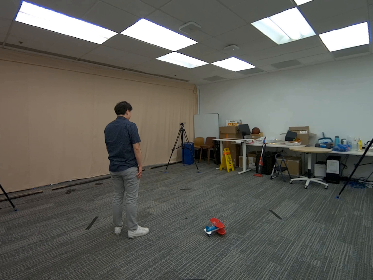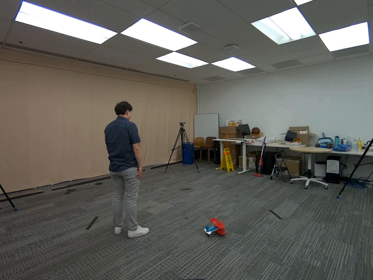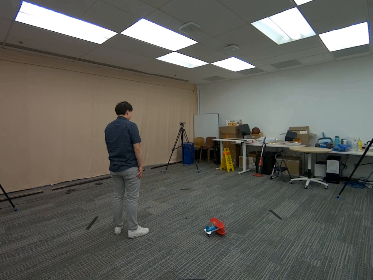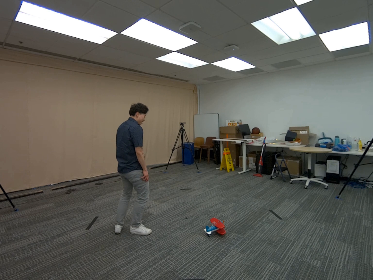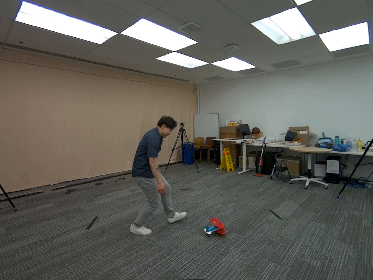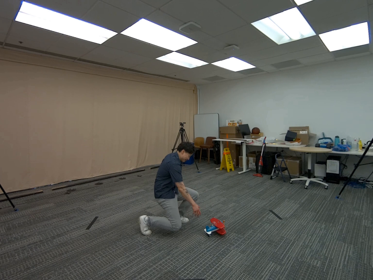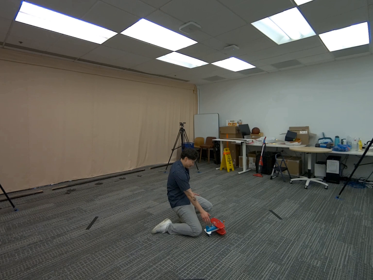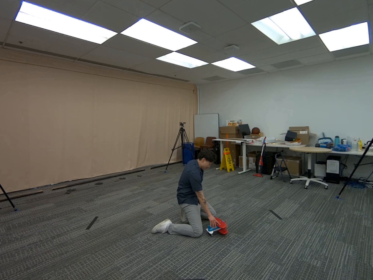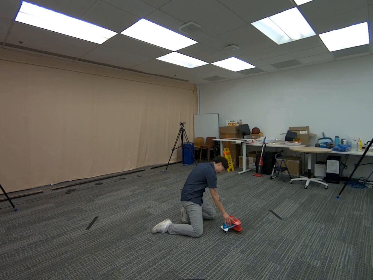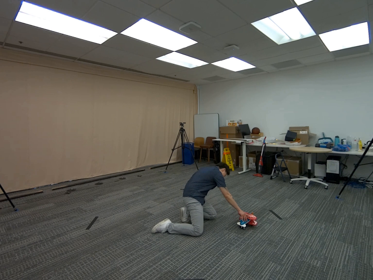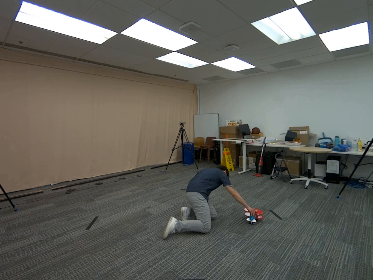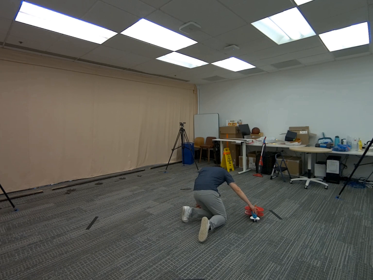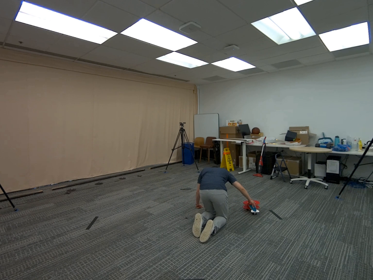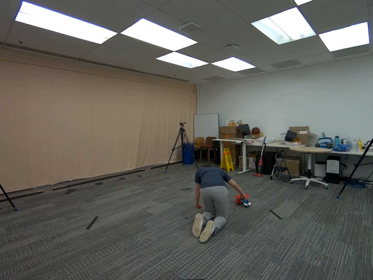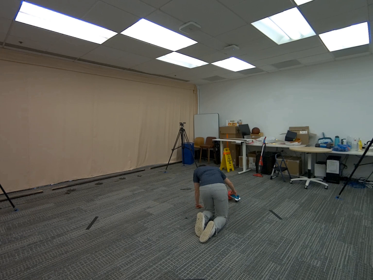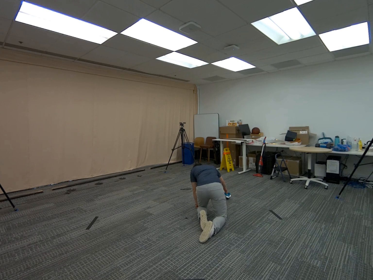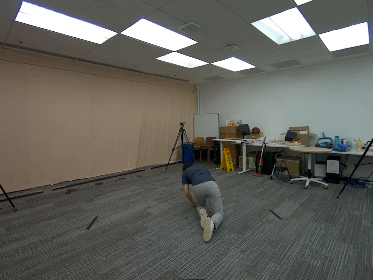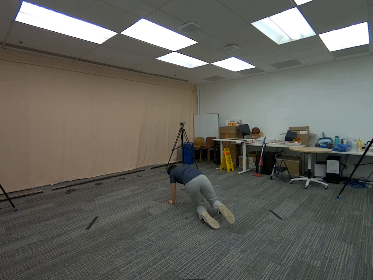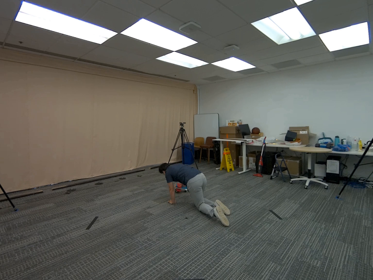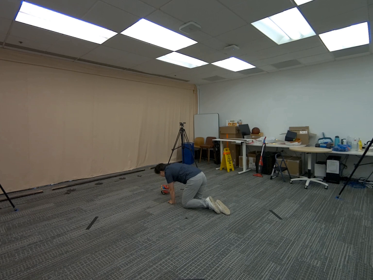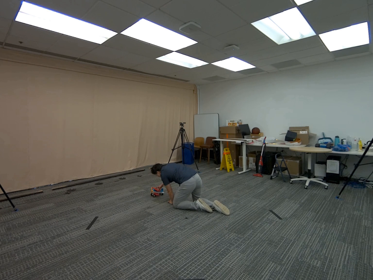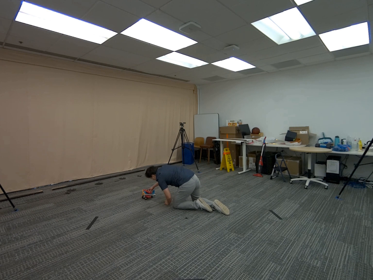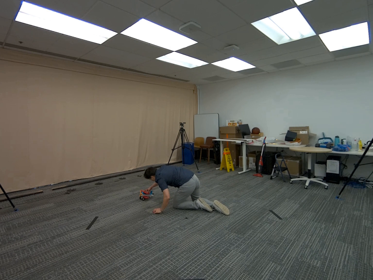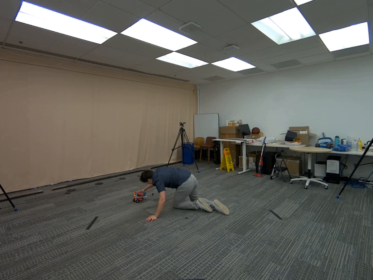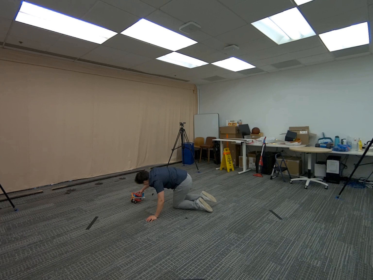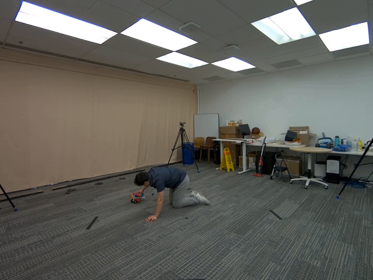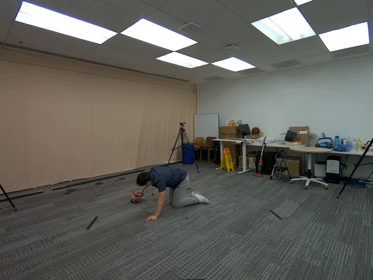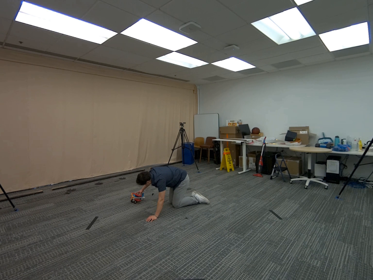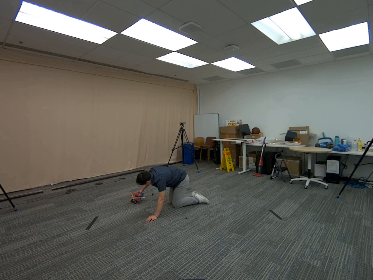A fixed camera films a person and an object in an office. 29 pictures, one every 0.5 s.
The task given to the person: Walk to the toy airplane on the ground. Place your right hand on top of it and push it, rolling it along the ground until finished.
